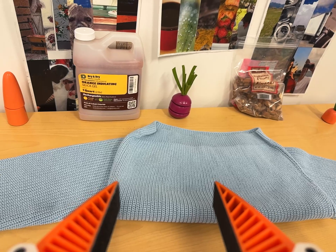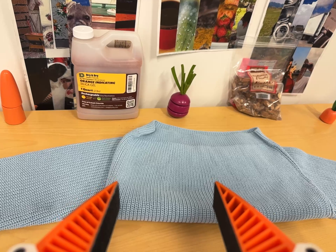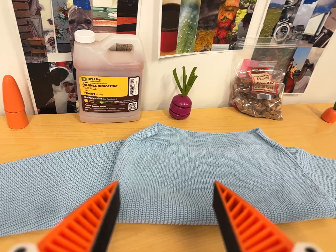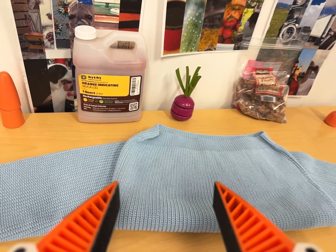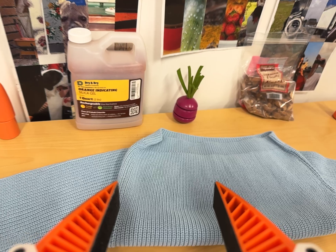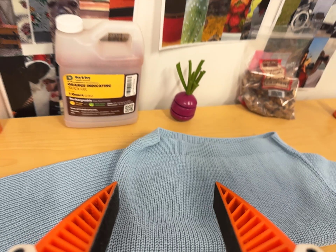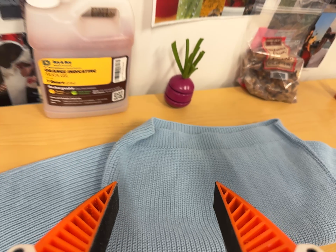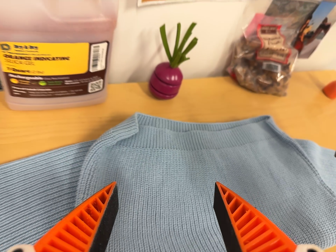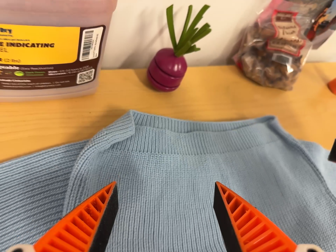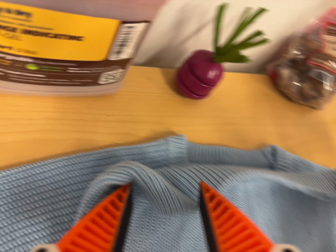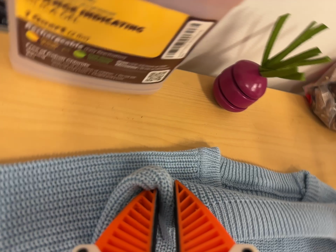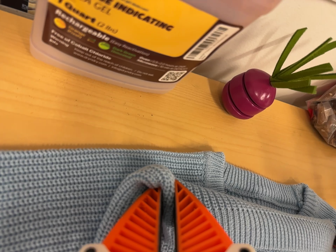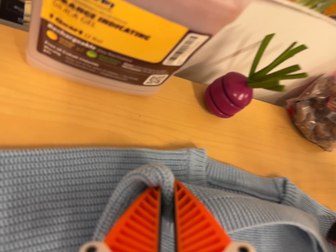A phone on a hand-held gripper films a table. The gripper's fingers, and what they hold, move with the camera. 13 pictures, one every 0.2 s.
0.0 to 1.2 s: The camera travels forward, toward the top of its view and to its left, about 14 cm, so what stands in front looms larger. Its aim tips toward the bottom of its view by about 10 degrees.
1.2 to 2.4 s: The camera pans to its right by about 10 degrees. It travels forward, to its left and toward the top of its view, about 18 cm, so what stands in front looms larger. Its aim tips toward the bottom of its view by about 10 degrees. It rolls about its line of sight by about 25 degrees, and the scene rotates clockwise.
The film runs backward here.
